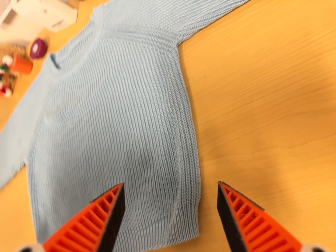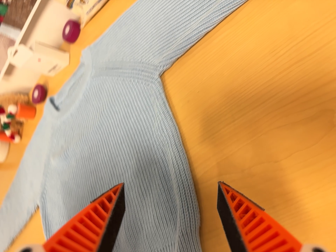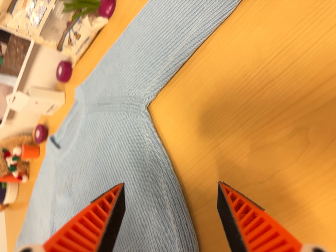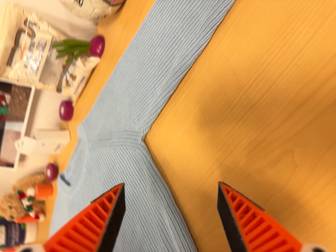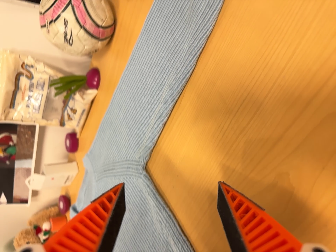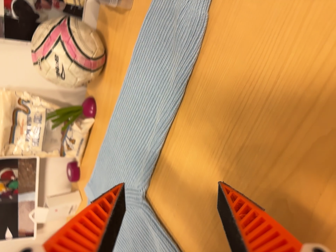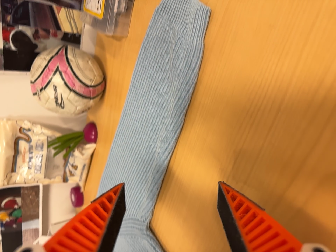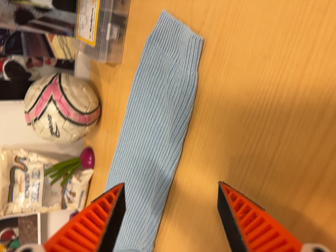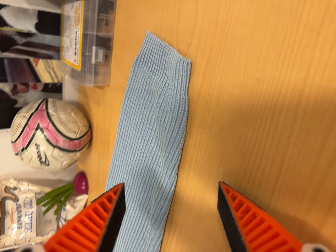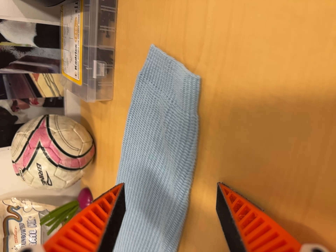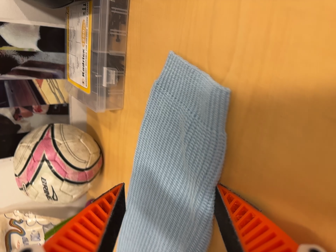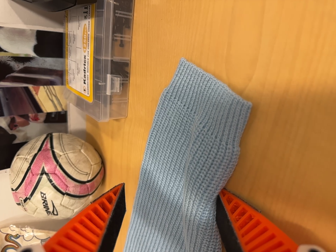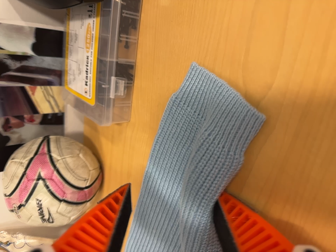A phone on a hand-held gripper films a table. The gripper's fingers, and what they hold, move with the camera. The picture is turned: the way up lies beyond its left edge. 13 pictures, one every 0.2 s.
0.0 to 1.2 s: The camera pans to its left by about 10 degrees. It travels toward the top of its view and to its right, about 16 cm, so close, fixed things drift downward. Its aim tips toward the top of its view by about 20 degrees, and the scene shifts downward. It rolls about its line of sight by about 35 degrees, and the scene rotates counterclockwise.
1.2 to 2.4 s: The camera travels forward, toward the top of its view and to its left, about 14 cm, so what stands in front looms larger.
The film runs forward here.
